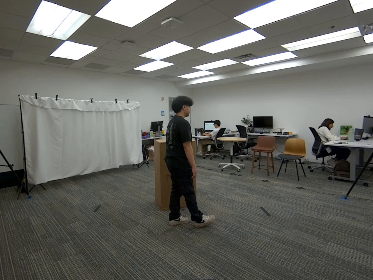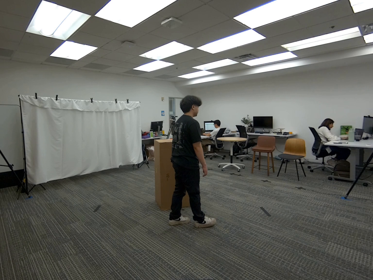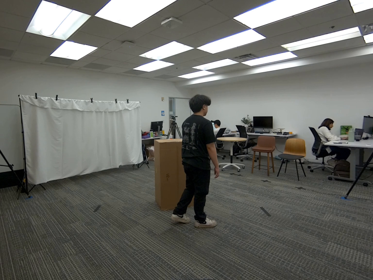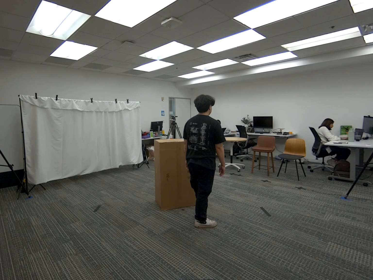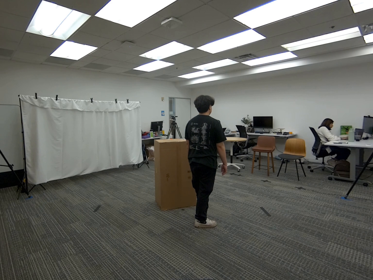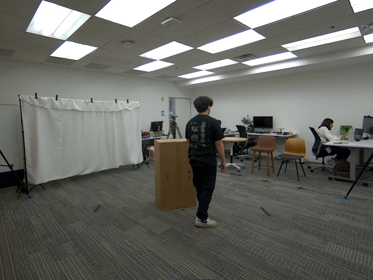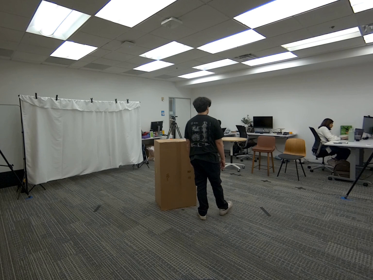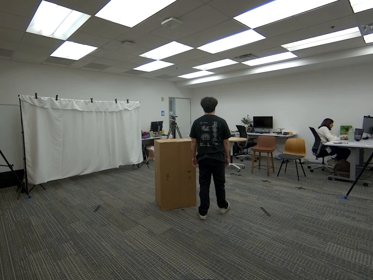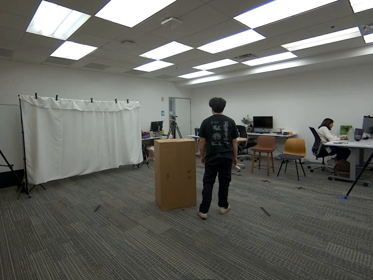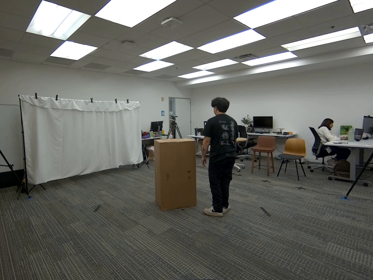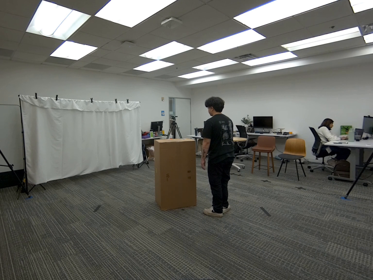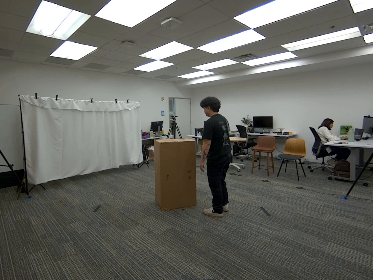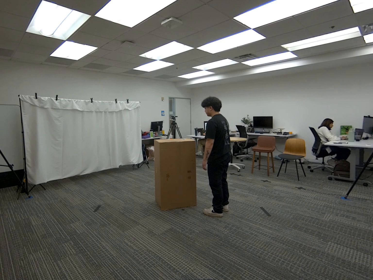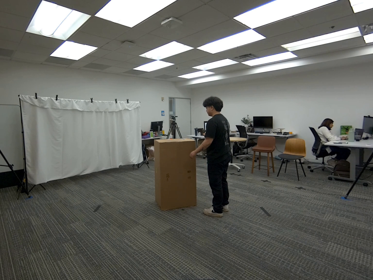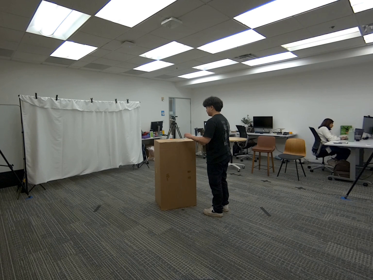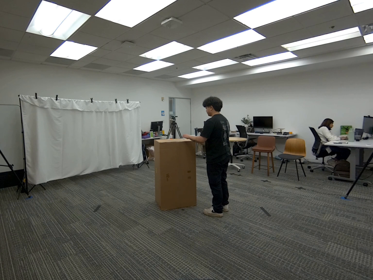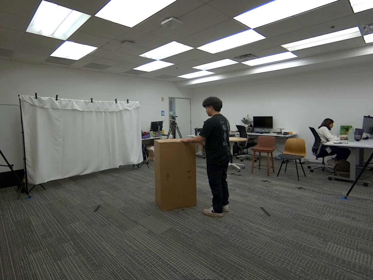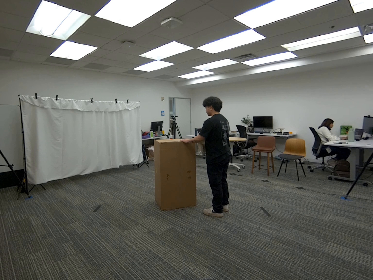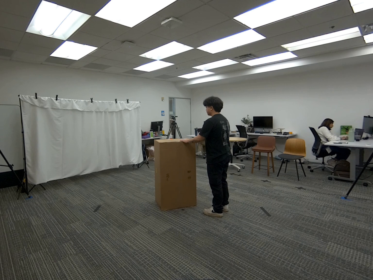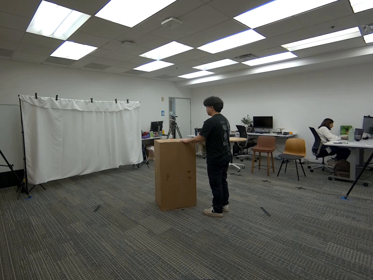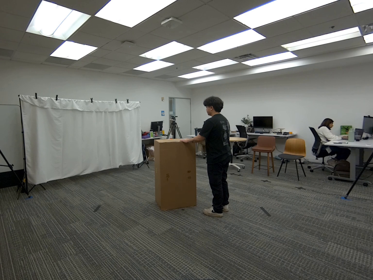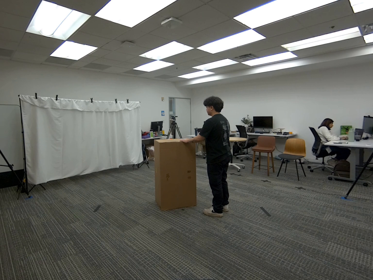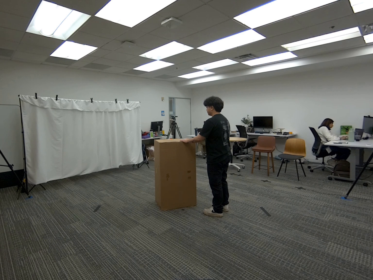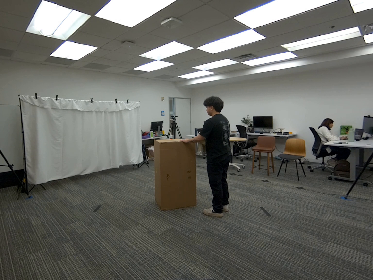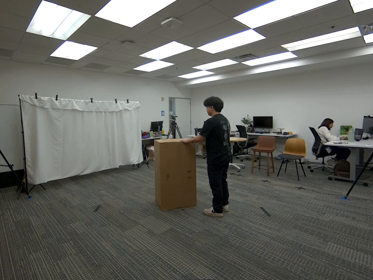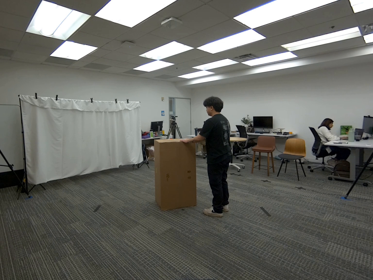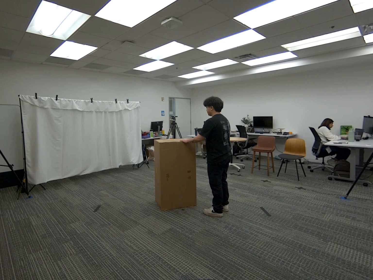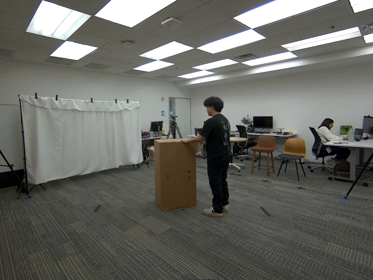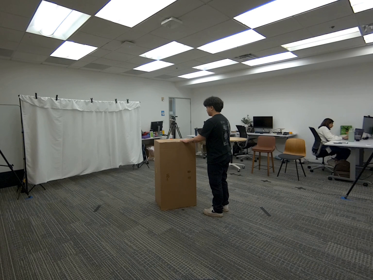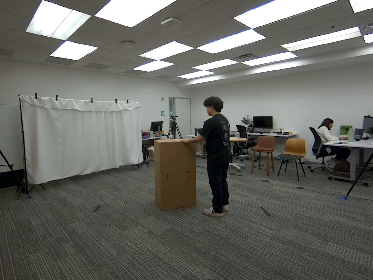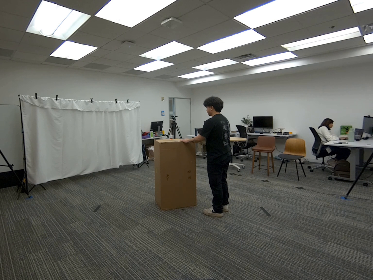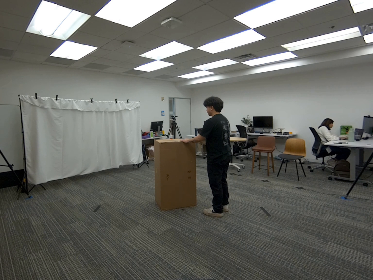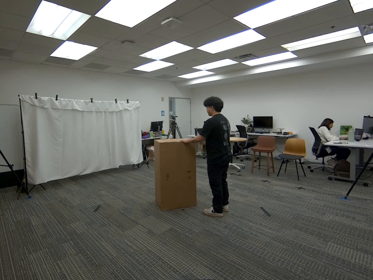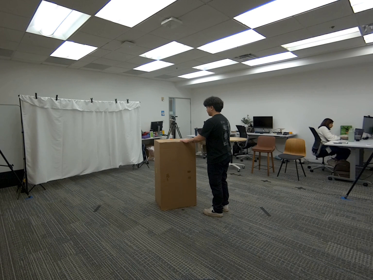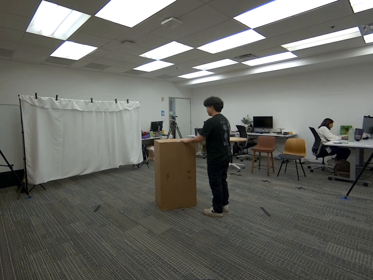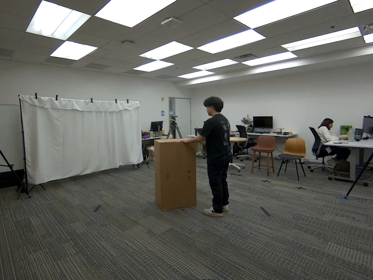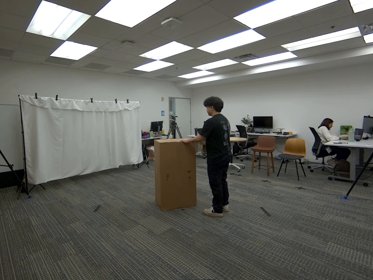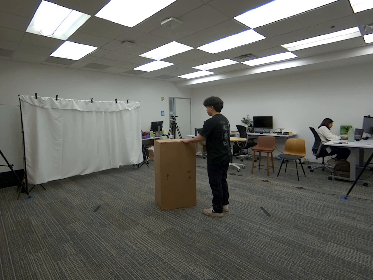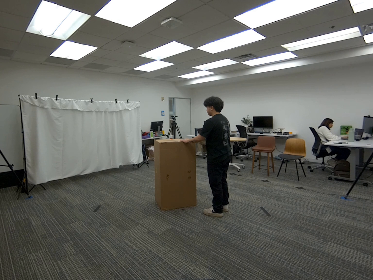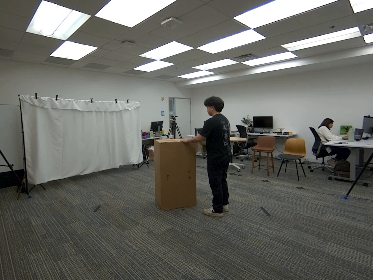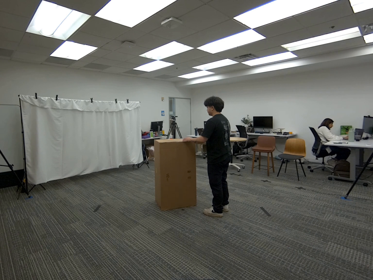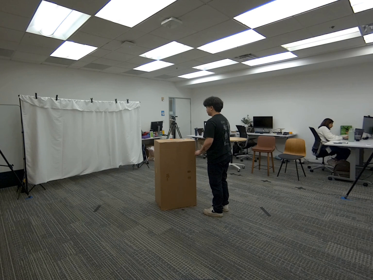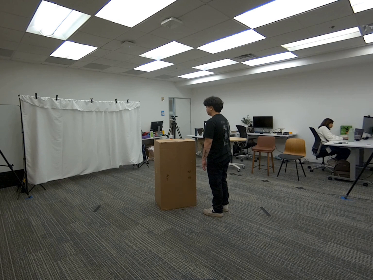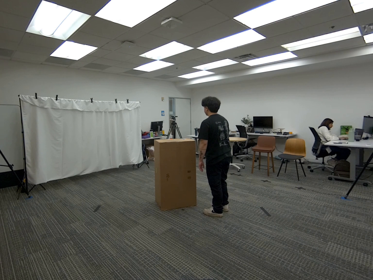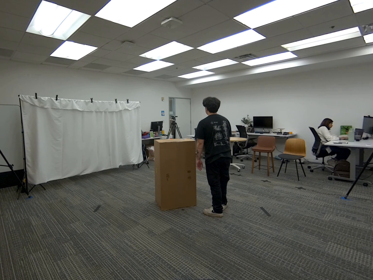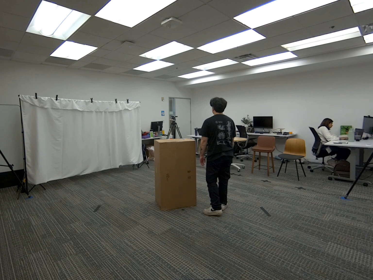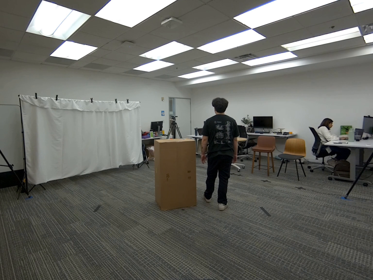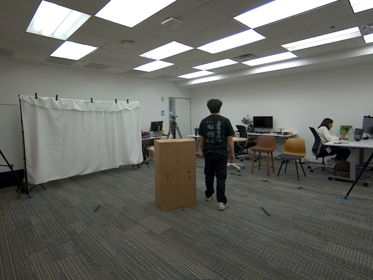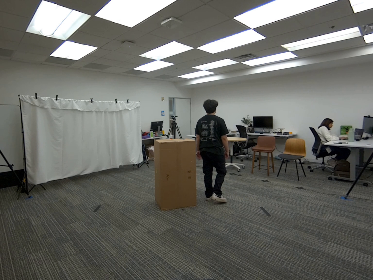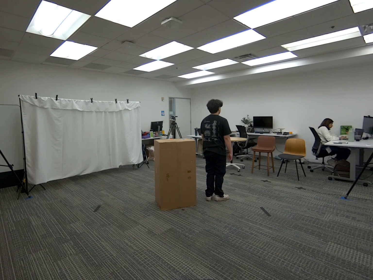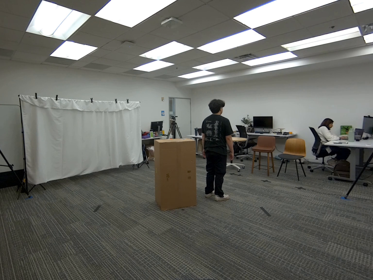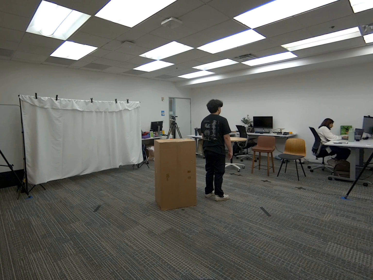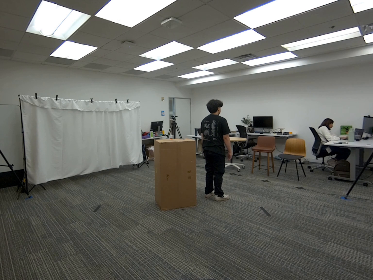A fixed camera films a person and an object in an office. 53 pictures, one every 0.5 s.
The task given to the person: Walk over to the giant carboard box within the bounding area and touch the giant cardboard box using your left hand. Step away when complete.
